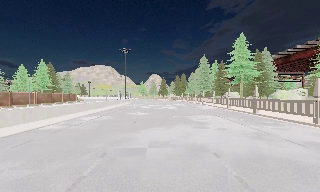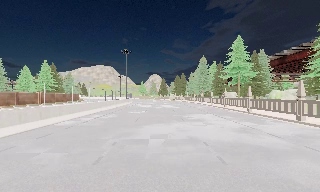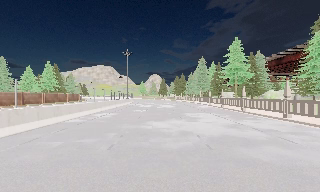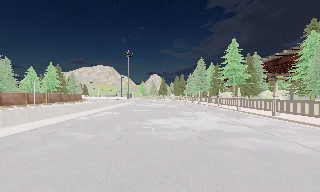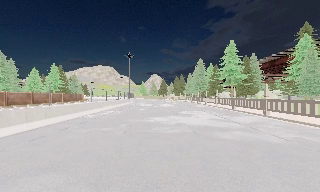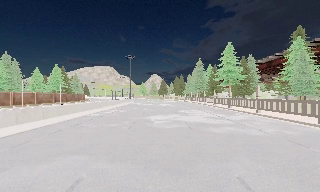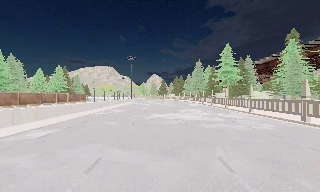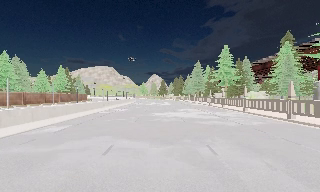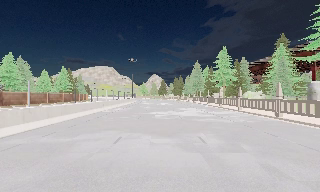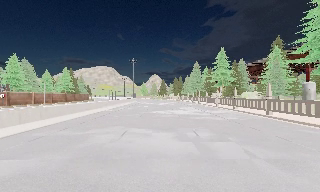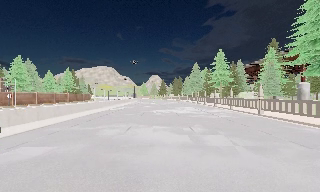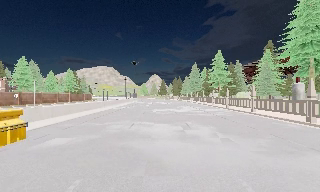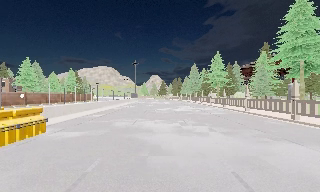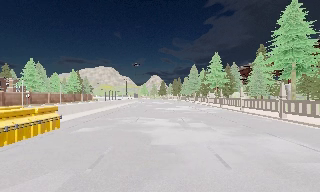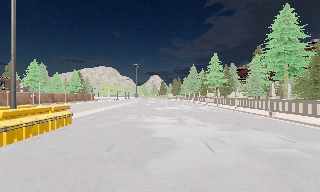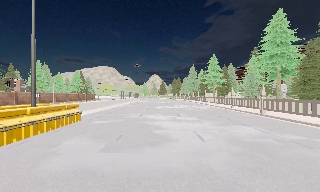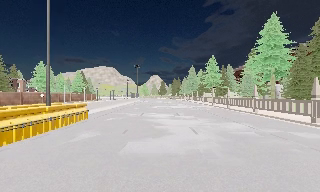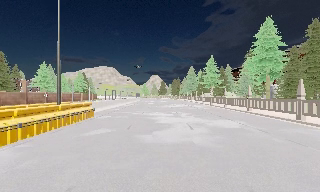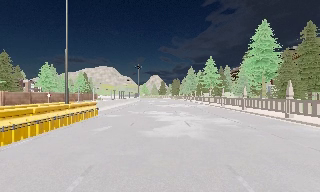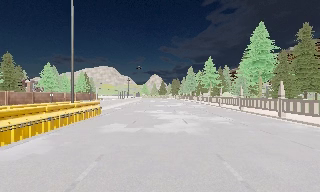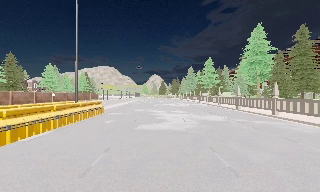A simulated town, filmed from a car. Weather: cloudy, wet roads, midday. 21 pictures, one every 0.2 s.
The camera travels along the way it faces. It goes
backward.
0.0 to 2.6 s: The camera travels backward, about 15 m, so what stands in front gets smaller.
2.6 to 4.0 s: The camera travels backward, about 7 m, so what stands in front gets smaller. It loses speed.
The film runs backward here.
